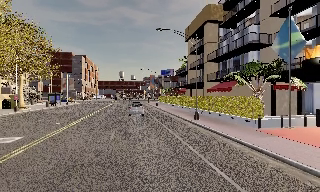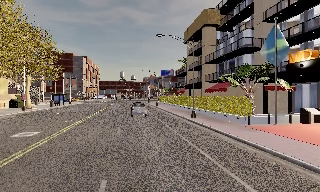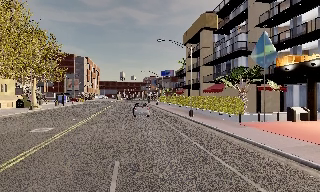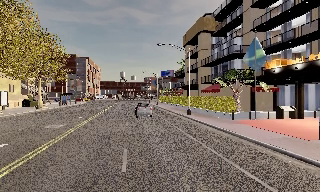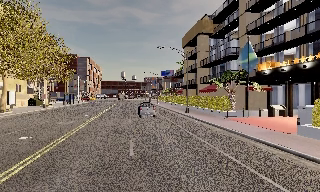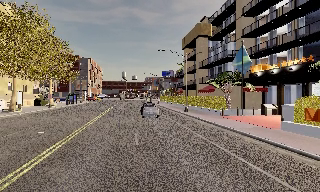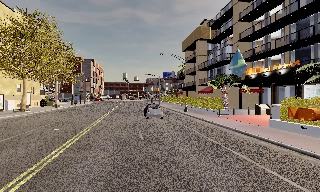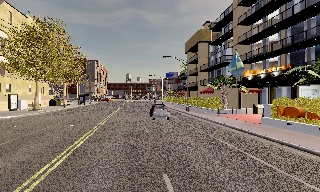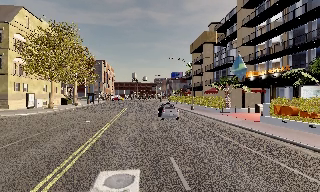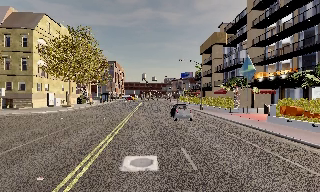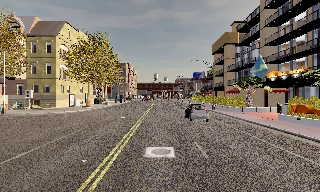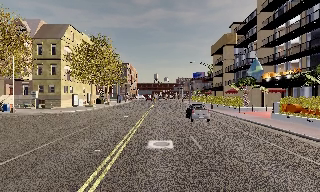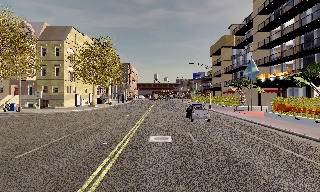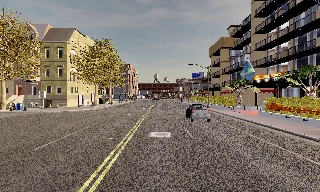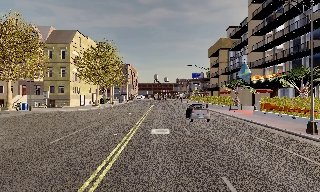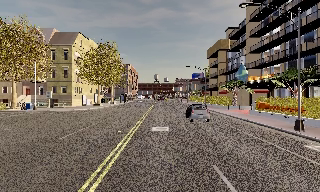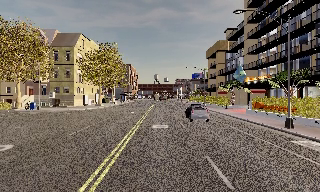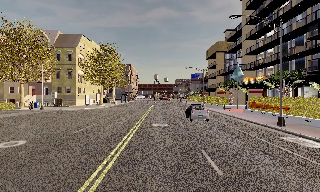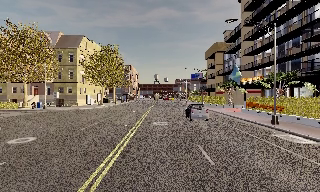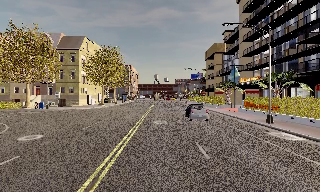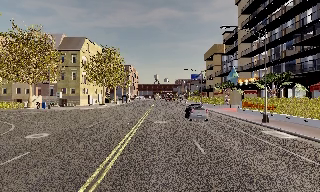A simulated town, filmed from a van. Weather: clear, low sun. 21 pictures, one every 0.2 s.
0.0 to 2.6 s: The scene slides to the right, as the camera pans about 10 degrees to its left. It travels backward, about 15 m, so what stands in front gets smaller.
2.6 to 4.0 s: The camera travels backward, about 5 m, so what stands in front gets smaller. It loses speed.
The film runs backward here.
